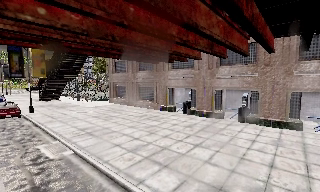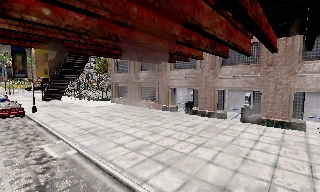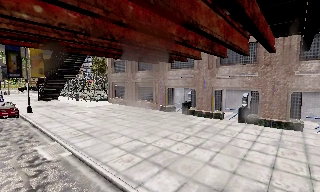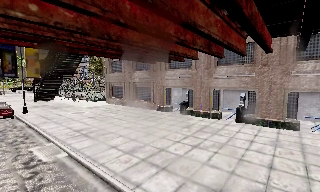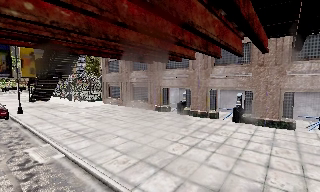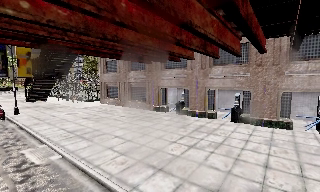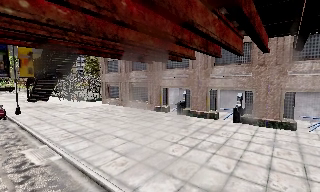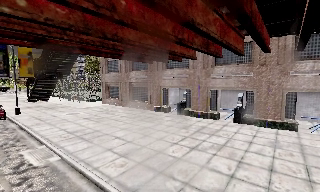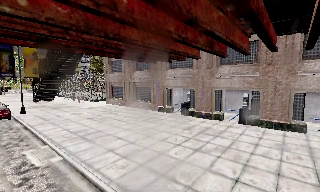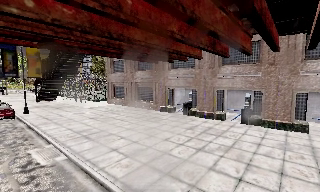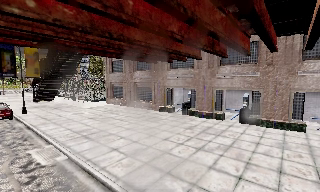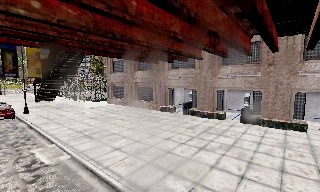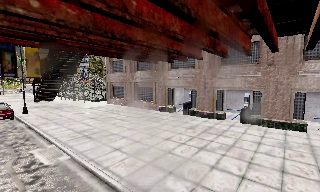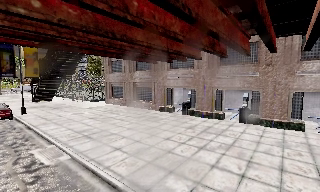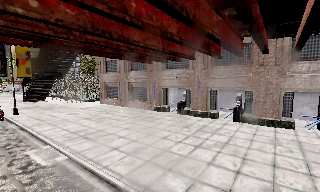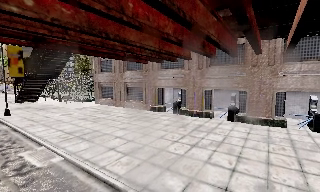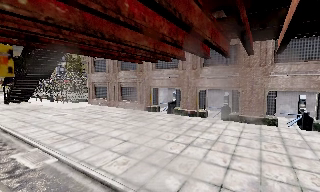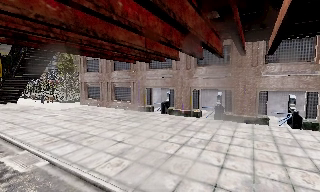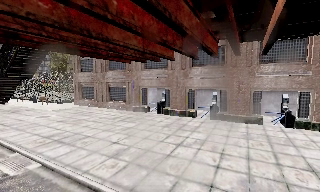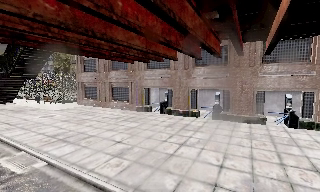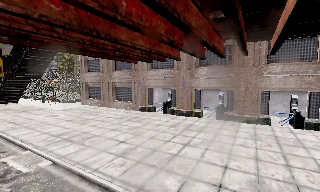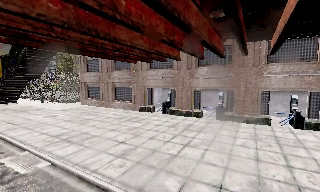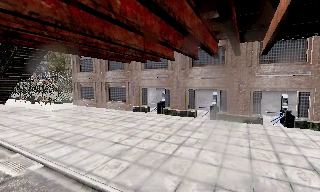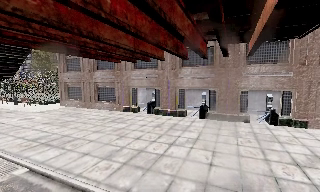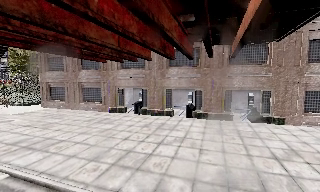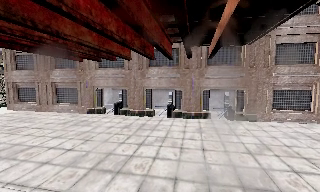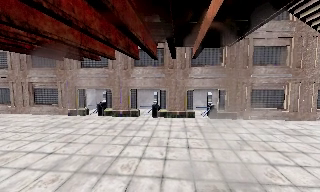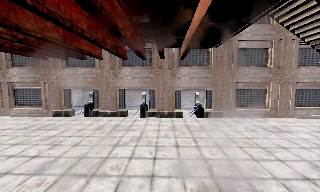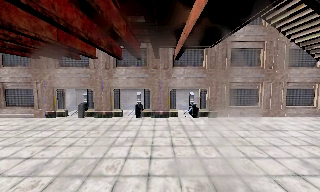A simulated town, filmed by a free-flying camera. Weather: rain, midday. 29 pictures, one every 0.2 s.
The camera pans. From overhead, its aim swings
clockwise.
The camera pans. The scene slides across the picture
to the left.
0.0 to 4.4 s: The camera pans to its right, which is clockwise from overhead, by about 15 degrees. It travels to its left, about 1 m.
4.4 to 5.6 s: The camera swings to its right by about 30 degrees, and the scene slides to the left.
The film runs forward here.
